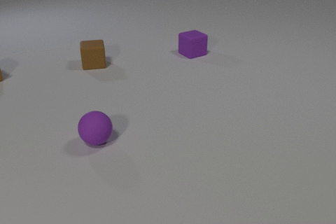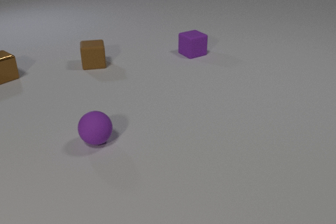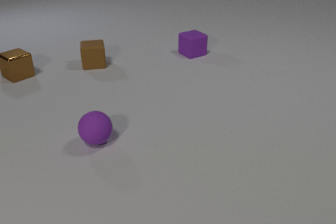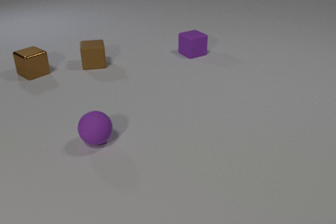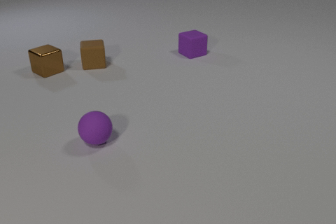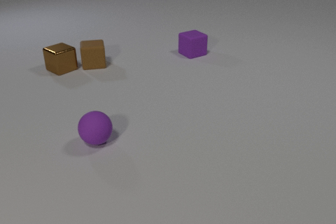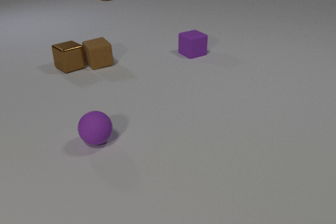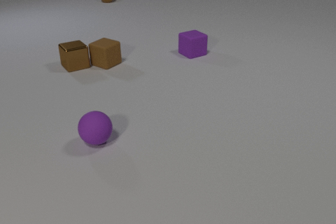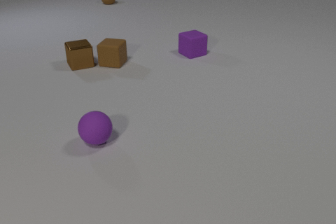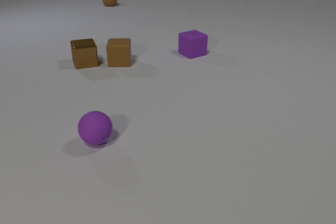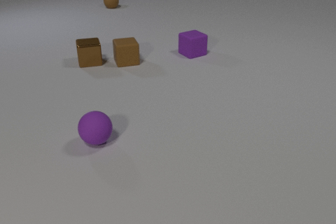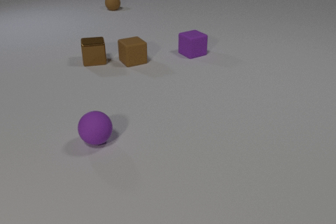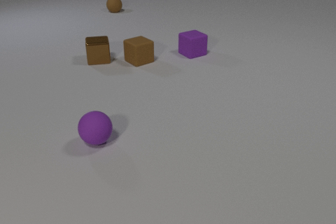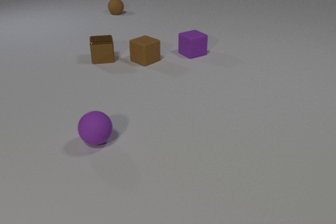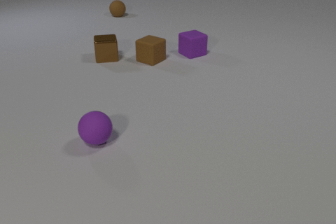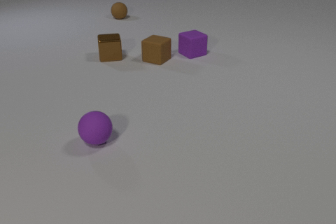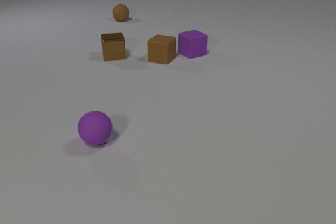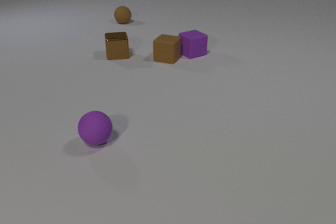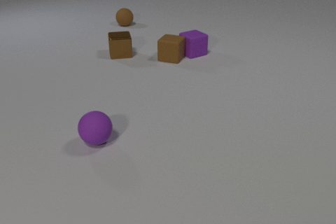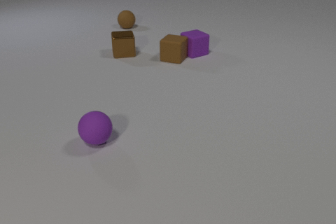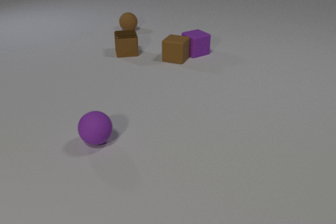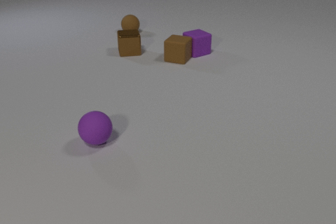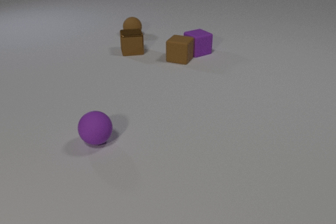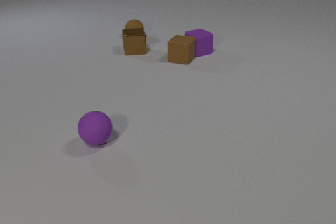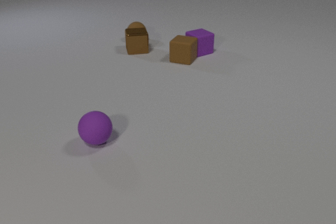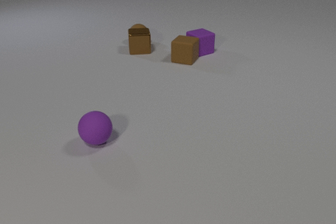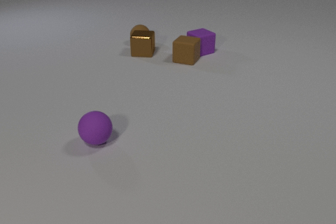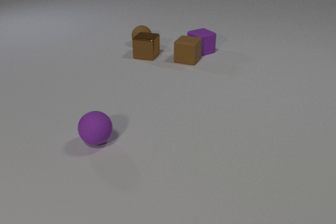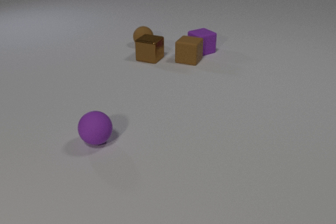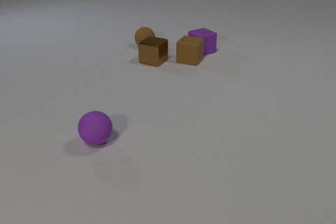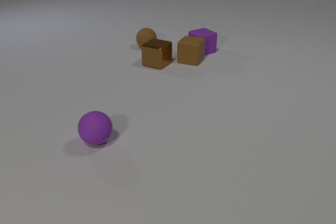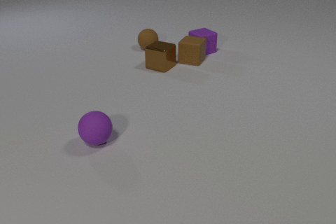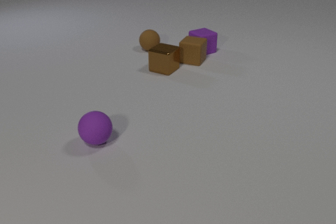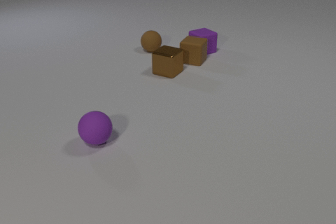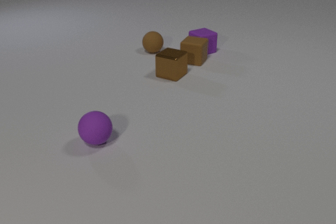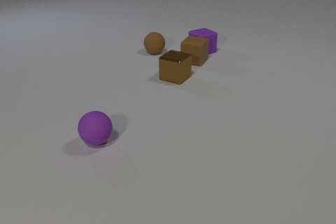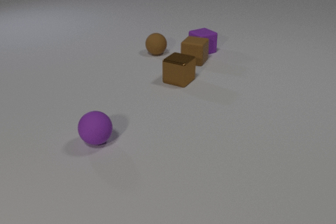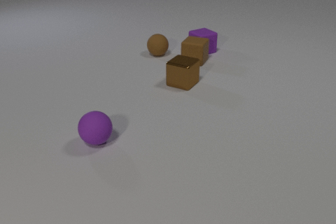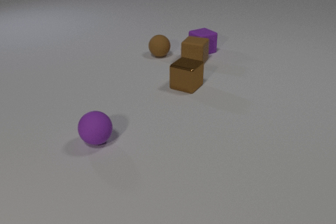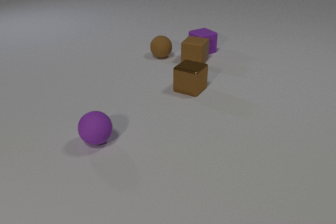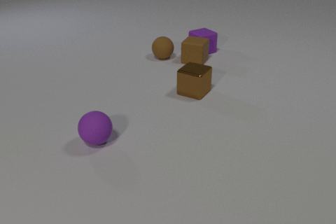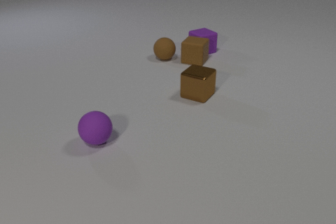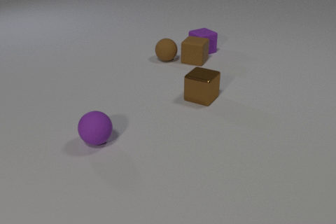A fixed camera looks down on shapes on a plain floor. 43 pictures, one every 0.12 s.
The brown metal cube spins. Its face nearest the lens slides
to the left.
The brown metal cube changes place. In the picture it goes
to the right.
0.00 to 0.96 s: The brown metal cube slides to the right, spins clockwise seen from above by about 15 degrees, its near face sliding to the left. The brown rubber cube slides to the right, spins so that its near face slides to the right, counterclockwise seen from above. The brown rubber sphere comes in at the top edge, rolls toward the camera. The brown metal cube and the brown rubber cube collide.
0.96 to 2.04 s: The brown metal cube slides to the right and away from the camera. The brown rubber cube slides to the right, spins counterclockwise seen from above by about 90 degrees, its near face sliding to the right. The brown rubber sphere rolls toward the camera.
2.04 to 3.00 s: The brown metal cube slides to the right and away from the camera. The brown rubber cube slides to the right. The purple rubber cube slides to the right and away from the camera. The brown rubber sphere rolls toward the camera. The brown rubber cube and the purple rubber cube collide. The brown metal cube and the brown rubber sphere collide.
3.00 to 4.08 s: The brown metal cube slides toward the camera and to the right, spins so that its near face slides to the left, clockwise seen from above. The brown rubber cube slides to the right. The brown rubber sphere rolls toward the camera and to the right.
4.08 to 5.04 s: The brown metal cube slides toward the camera and to the right. The brown rubber sphere rolls toward the camera and to the right.
Are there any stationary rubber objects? yes.
How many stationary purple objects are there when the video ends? 2.
How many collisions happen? 3.
